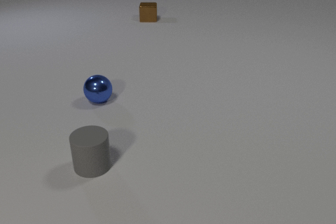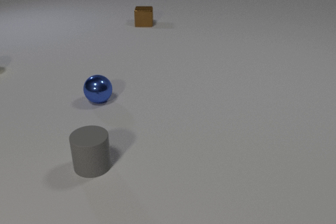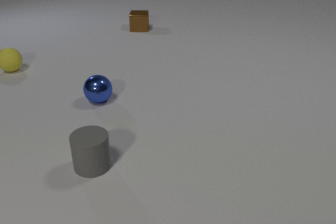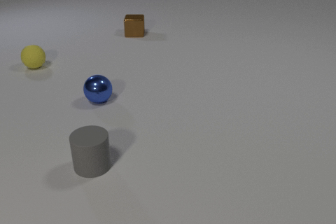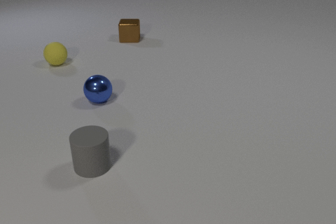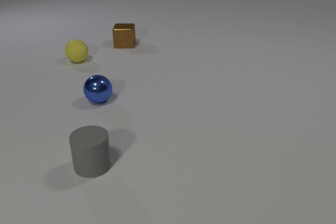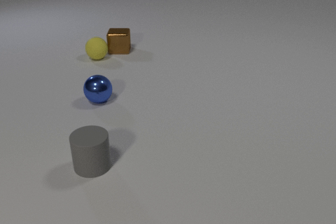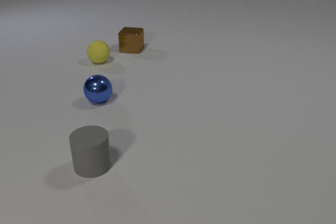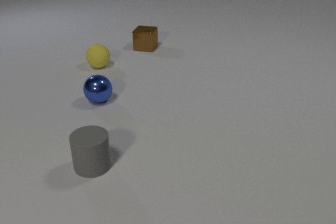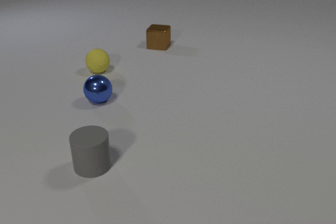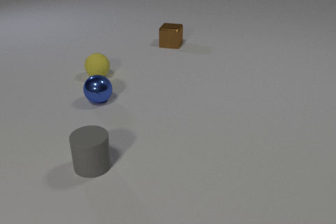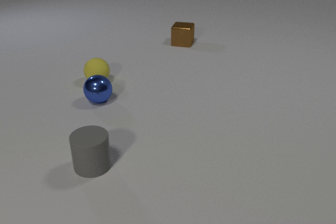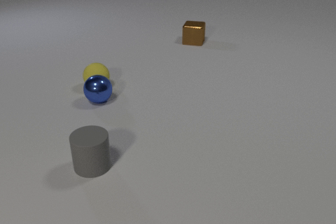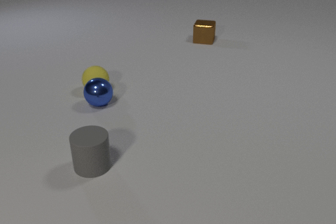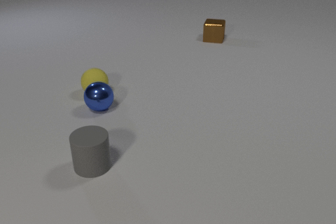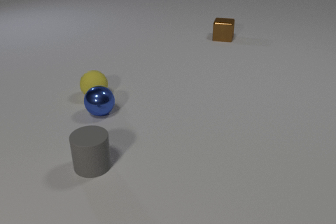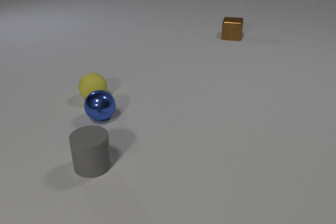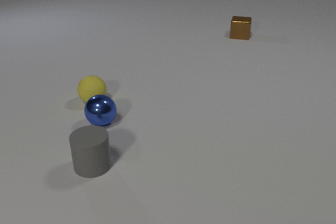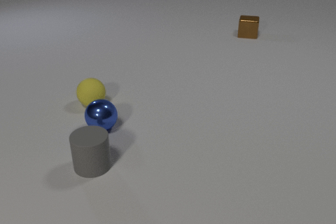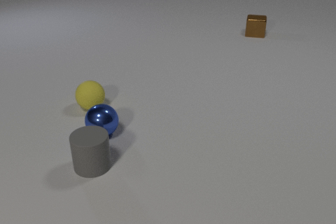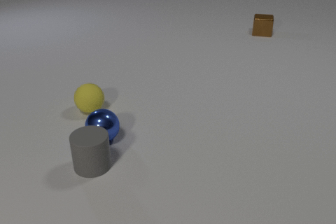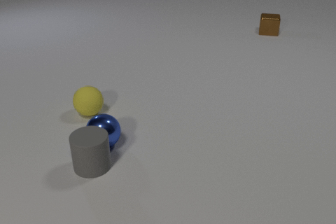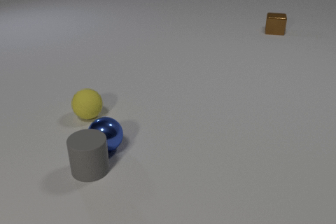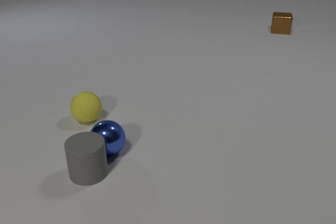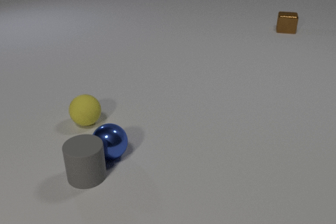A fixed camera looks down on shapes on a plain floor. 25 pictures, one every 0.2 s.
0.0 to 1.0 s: The yellow rubber sphere comes in at the left edge, rolls to the right. The brown metal cube slides toward the camera.
1.0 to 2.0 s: The yellow rubber sphere rolls toward the camera and to the right. The brown metal cube slides to the right. The yellow rubber sphere and the brown metal cube collide.
2.0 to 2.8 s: The yellow rubber sphere rolls toward the camera. The brown metal cube slides to the right and away from the camera. The blue metal sphere rolls toward the camera. The yellow rubber sphere and the blue metal sphere collide.
2.8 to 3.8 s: The yellow rubber sphere rolls toward the camera. The brown metal cube slides to the right and away from the camera. The blue metal sphere rolls toward the camera.
3.8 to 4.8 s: The yellow rubber sphere rolls toward the camera. The brown metal cube slides to the right and away from the camera. The blue metal sphere rolls toward the camera. The gray rubber cylinder slides toward the camera. The blue metal sphere and the gray rubber cylinder collide.
How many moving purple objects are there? 0.
What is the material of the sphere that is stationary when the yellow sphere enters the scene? metal.
Are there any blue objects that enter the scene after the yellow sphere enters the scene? no.
